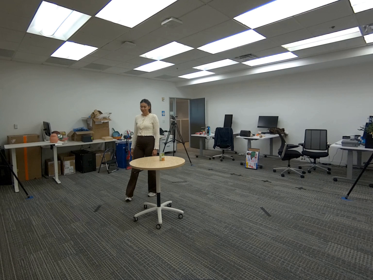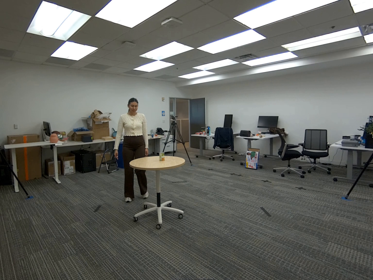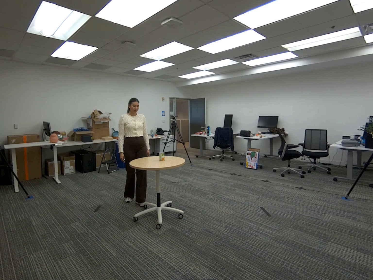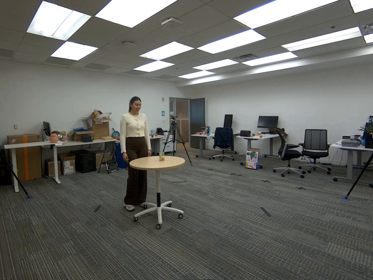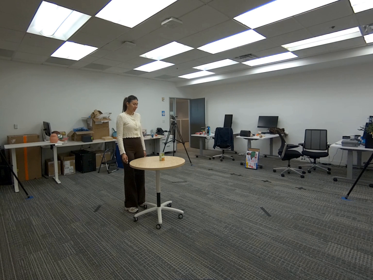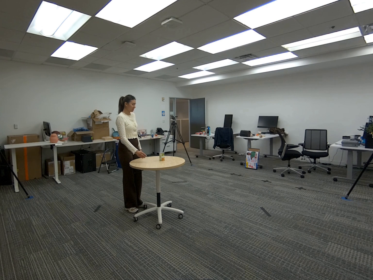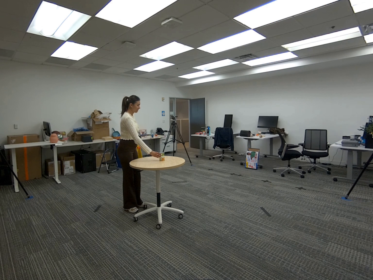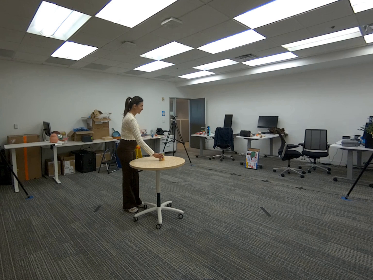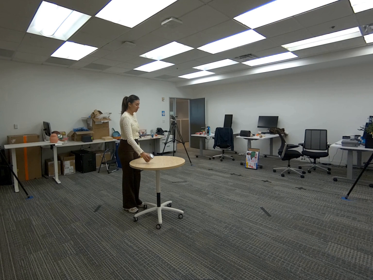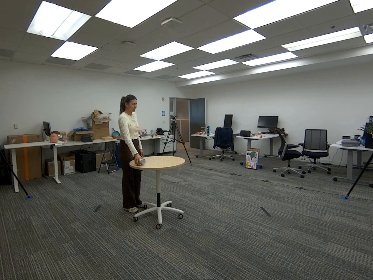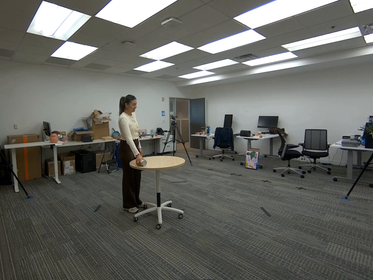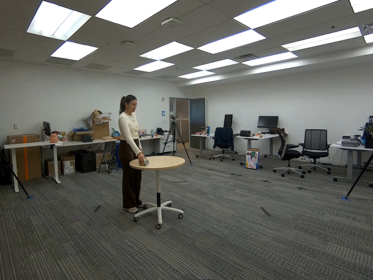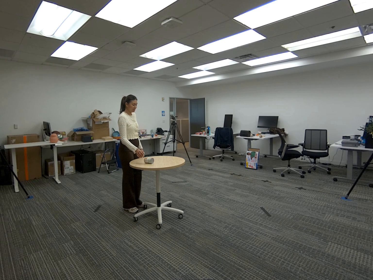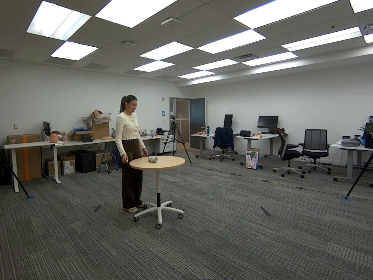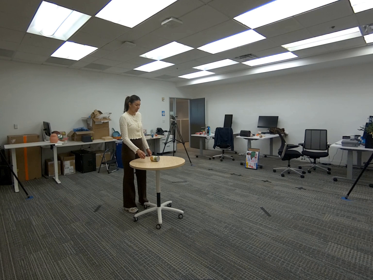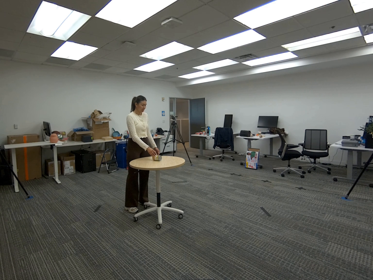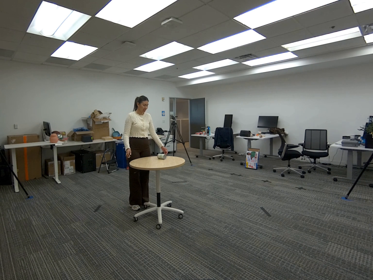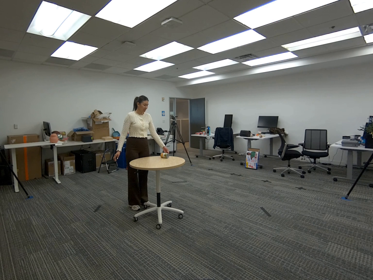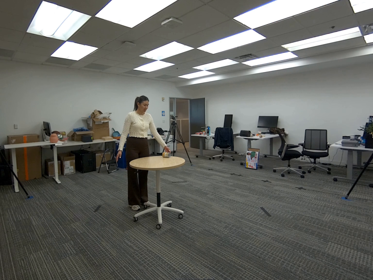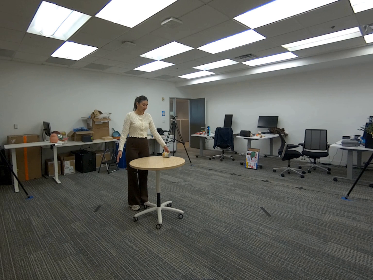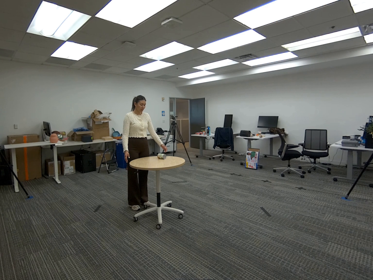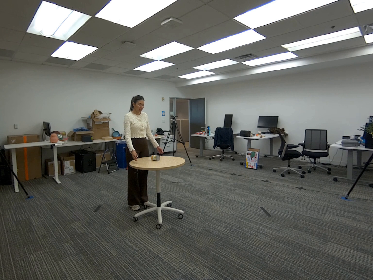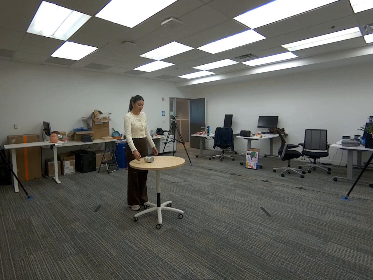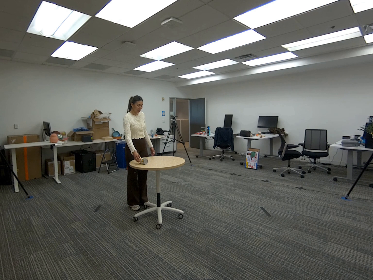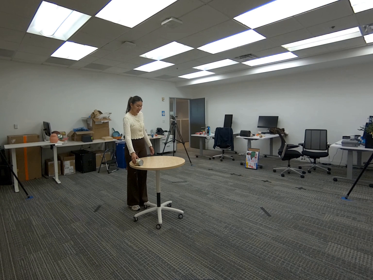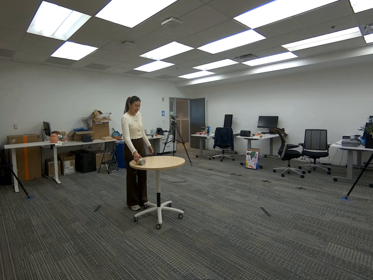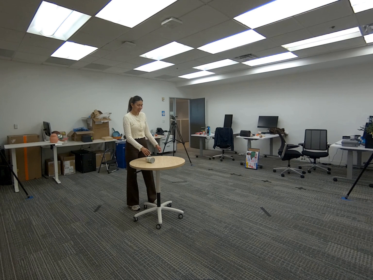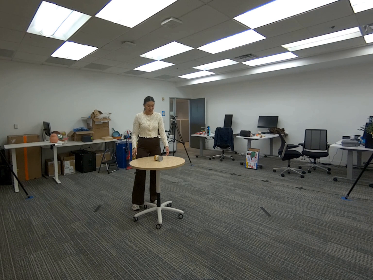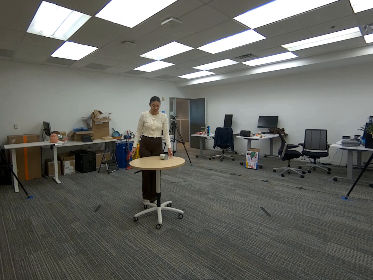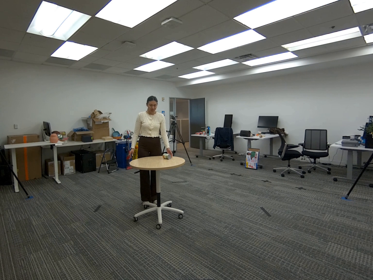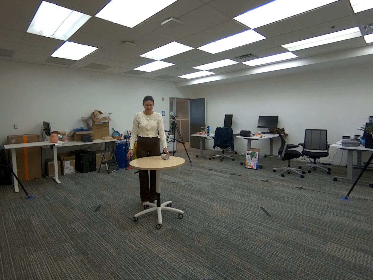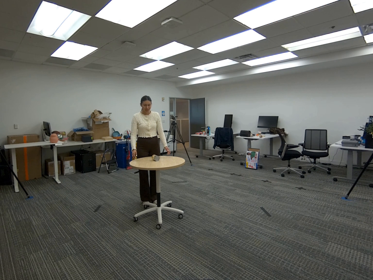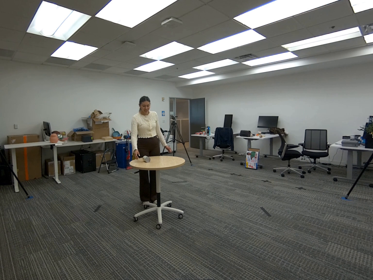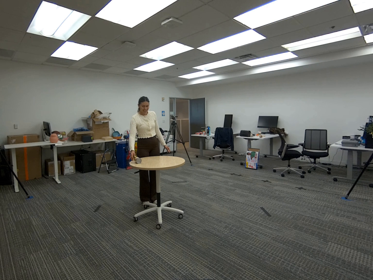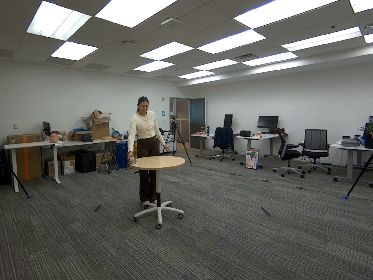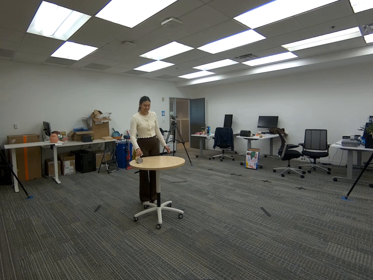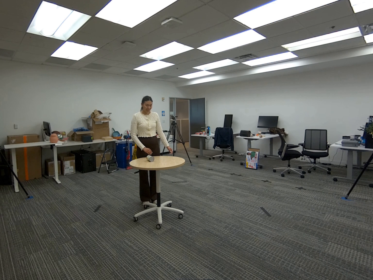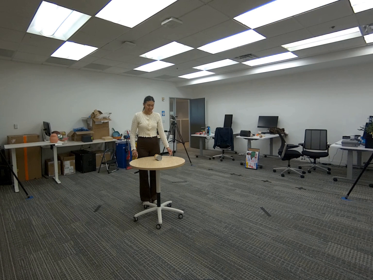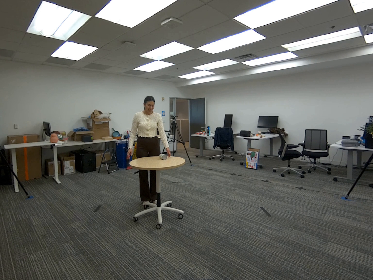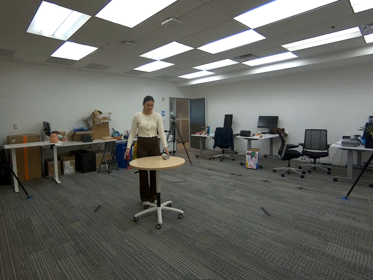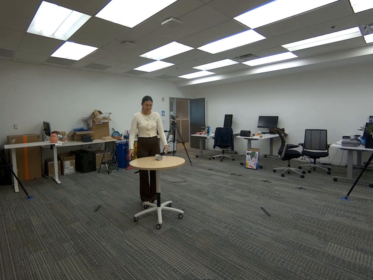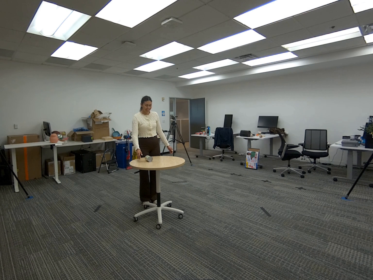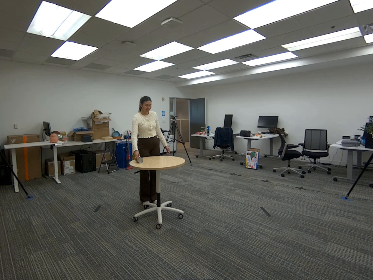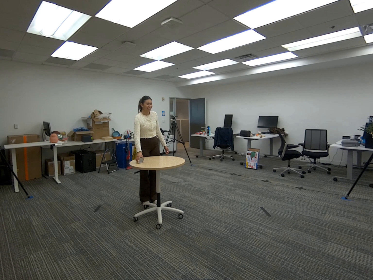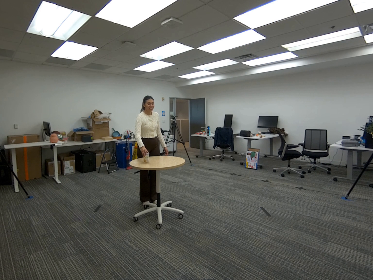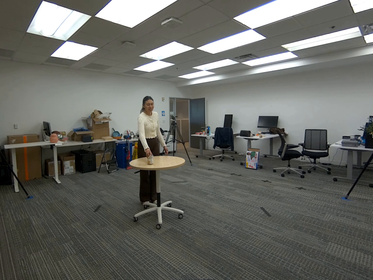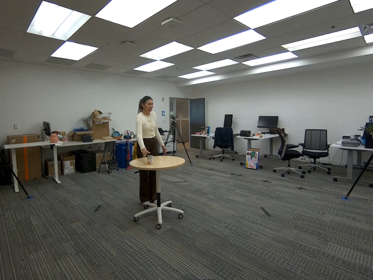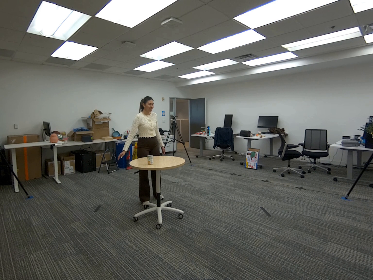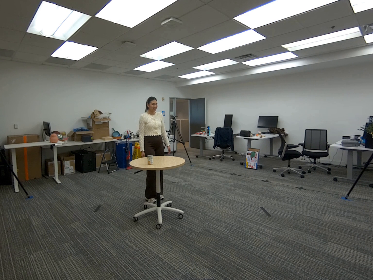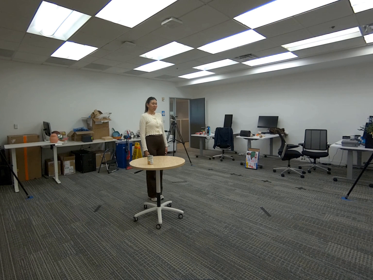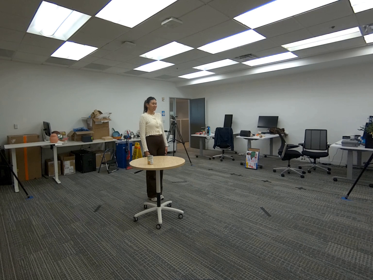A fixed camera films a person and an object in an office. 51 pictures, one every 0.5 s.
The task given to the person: Walk up to the round table and lay the corn can on its side. Gently push the corn can so that it rolls on the round table. Don't let the corn can fall off the table. Place right up on the round table when done.
